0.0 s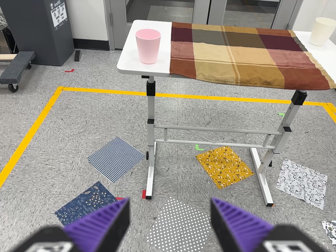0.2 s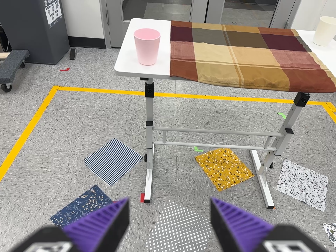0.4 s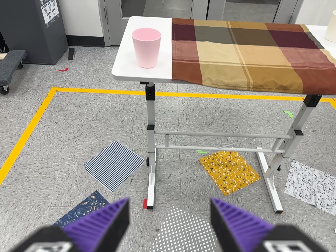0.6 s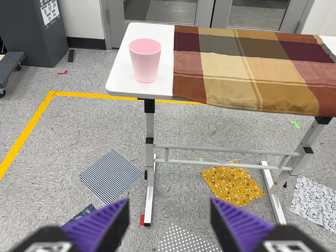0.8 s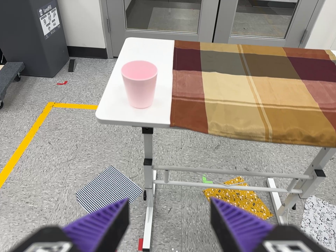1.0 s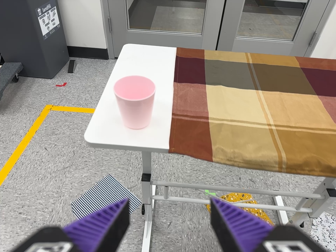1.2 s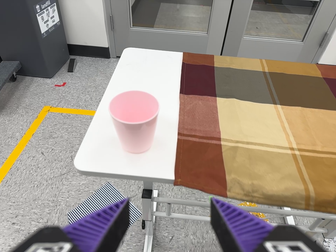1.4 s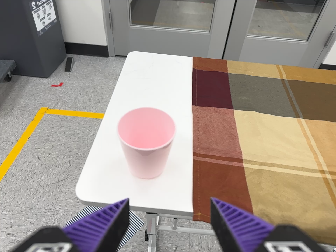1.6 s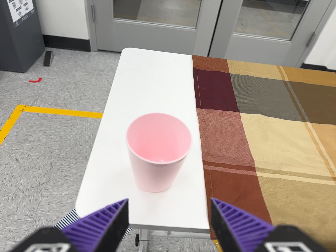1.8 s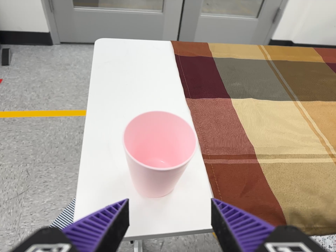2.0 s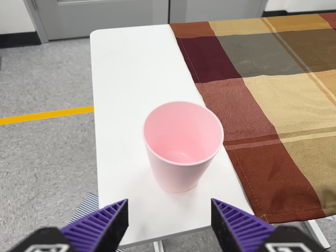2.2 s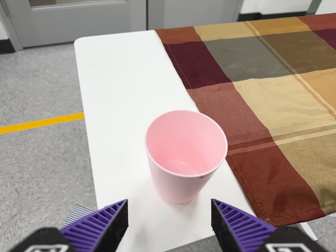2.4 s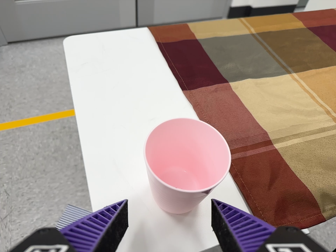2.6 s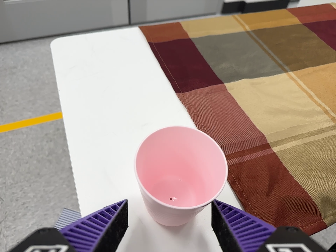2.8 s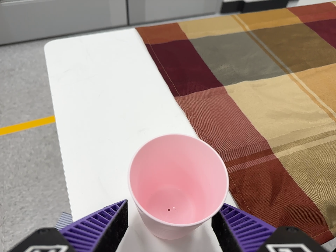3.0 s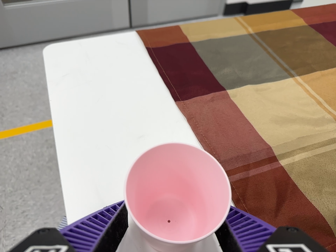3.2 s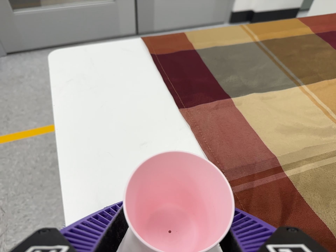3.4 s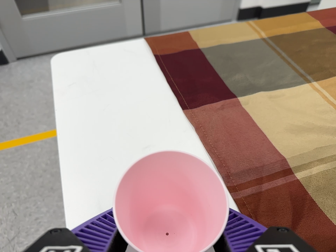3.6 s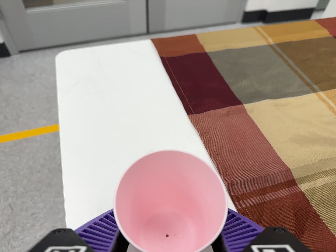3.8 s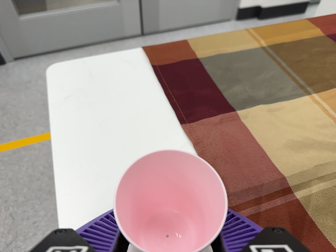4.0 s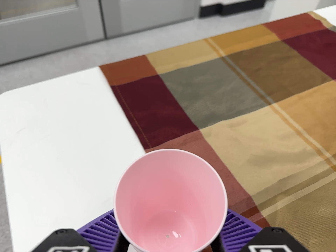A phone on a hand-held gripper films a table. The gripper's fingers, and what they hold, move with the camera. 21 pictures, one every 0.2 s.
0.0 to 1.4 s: The camera travels forward and toward the top of its view, about 50 cm, so what stands in front looms larger.
1.4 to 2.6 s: The camera pans to its right by about 20 degrees. It travels to its left, forward and toward the top of its view, about 18 cm. Its aim tips toward the bottom of its view by about 10 degrees. It rolls about its line of sight by about 20 degrees, and the scene rotates counterclockwise.
2.6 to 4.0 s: The camera travels toward the top of its view and forward, about 9 cm, so close, fixed things drift downward.
The film runs forward here.
